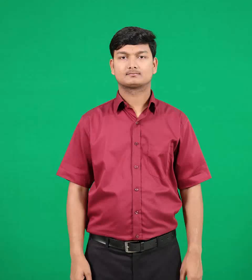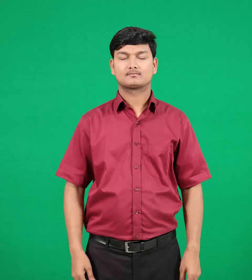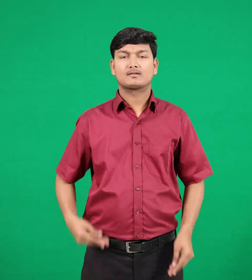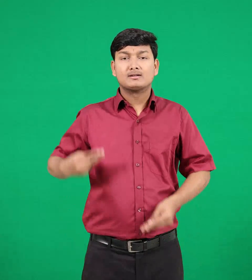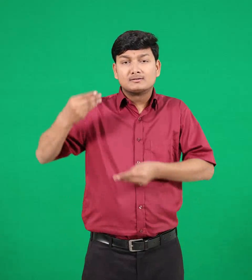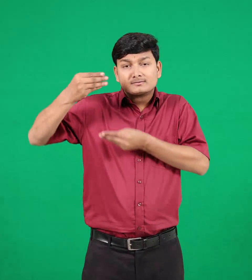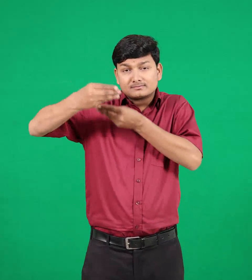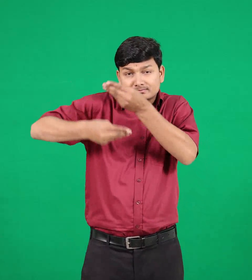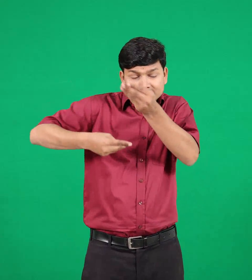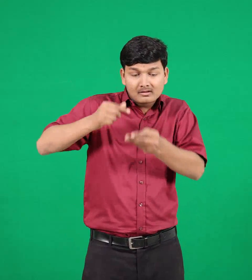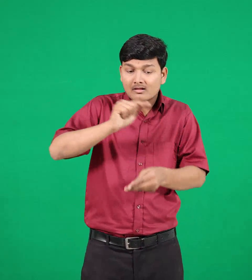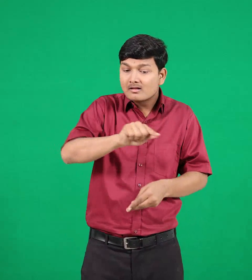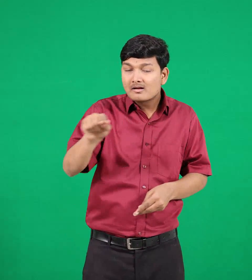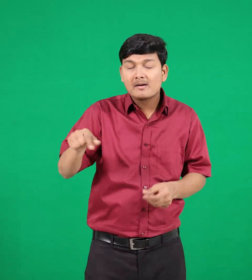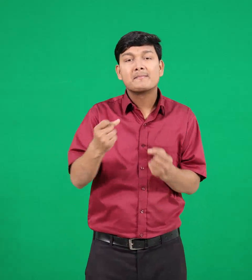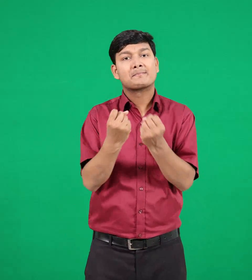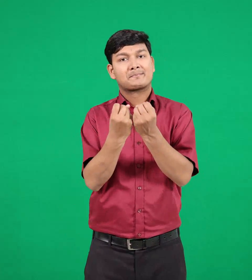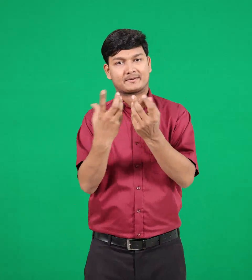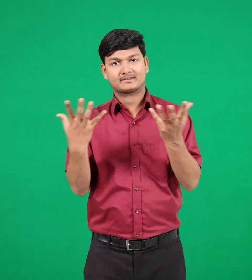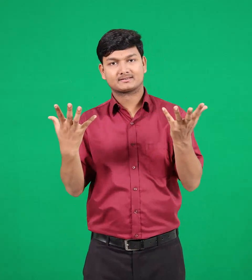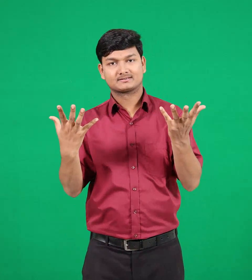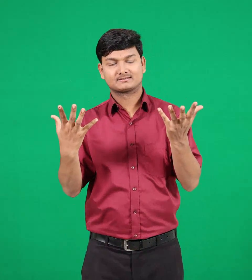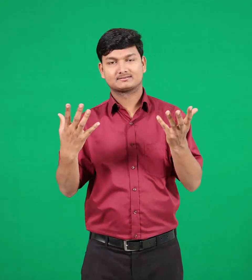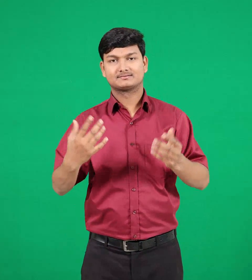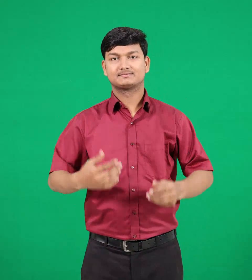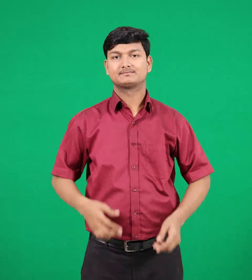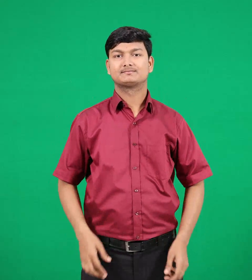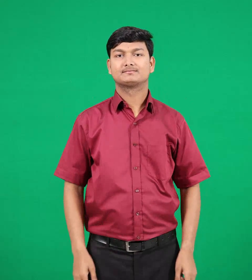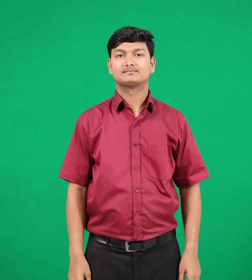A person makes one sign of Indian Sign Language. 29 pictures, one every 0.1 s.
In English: traditions
